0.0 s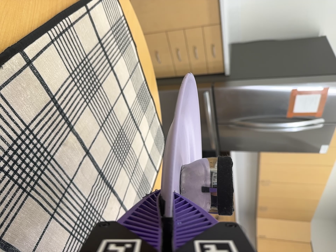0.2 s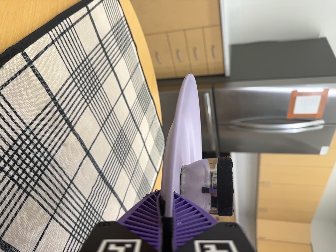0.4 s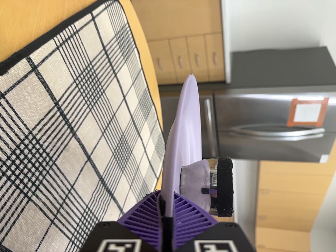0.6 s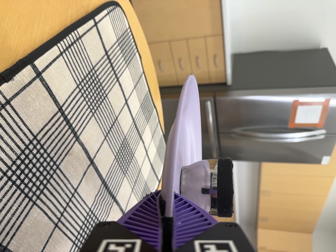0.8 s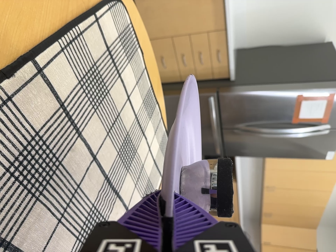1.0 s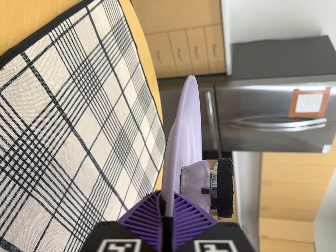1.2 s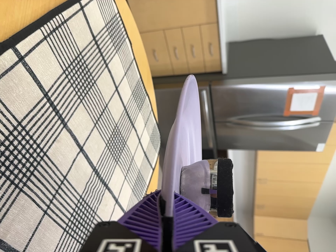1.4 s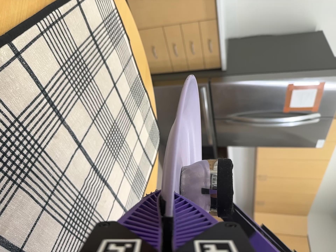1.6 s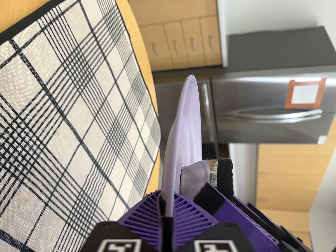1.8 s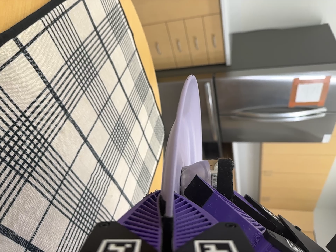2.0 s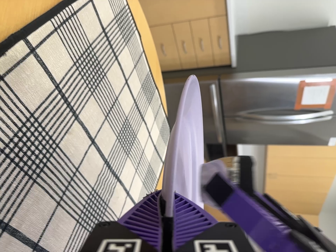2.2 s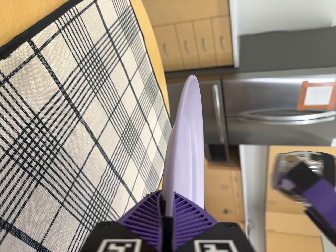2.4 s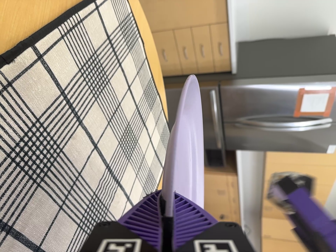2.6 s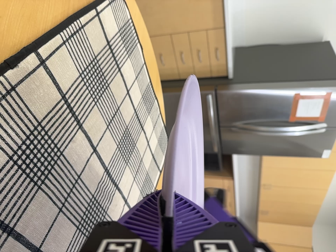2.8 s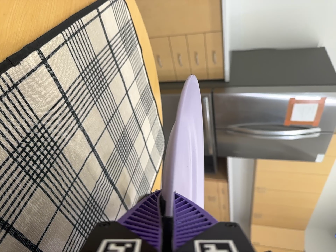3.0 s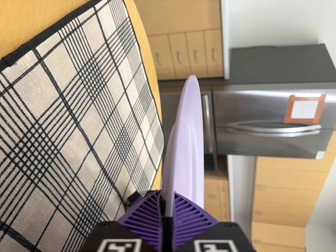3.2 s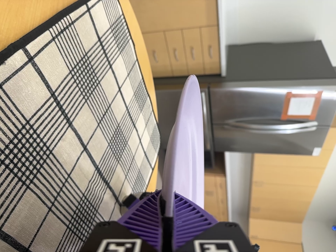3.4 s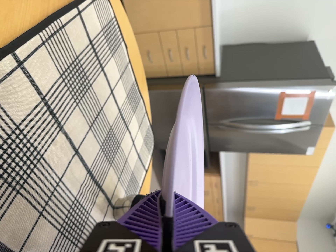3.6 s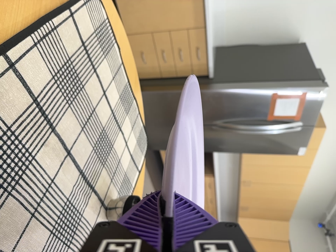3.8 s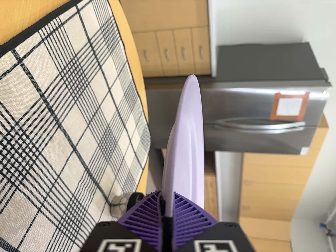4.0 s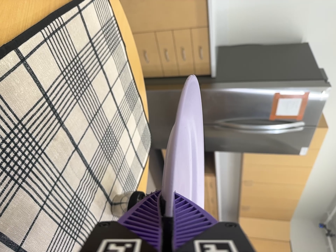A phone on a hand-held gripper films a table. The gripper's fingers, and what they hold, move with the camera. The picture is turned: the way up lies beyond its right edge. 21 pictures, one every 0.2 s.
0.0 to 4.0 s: The camera shifts only a little, or ends up much as it began.
The film runs forward here.
